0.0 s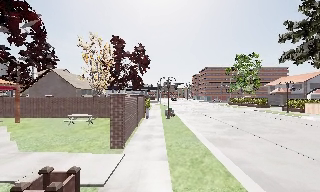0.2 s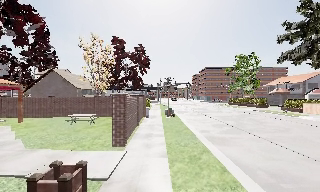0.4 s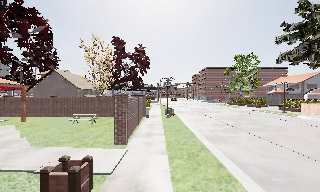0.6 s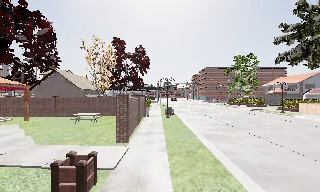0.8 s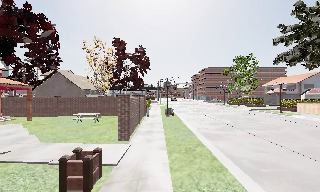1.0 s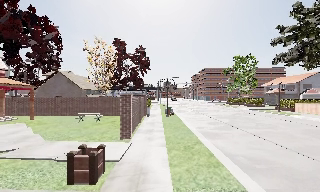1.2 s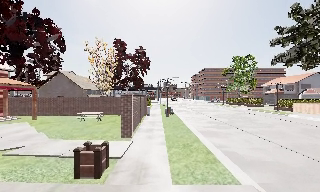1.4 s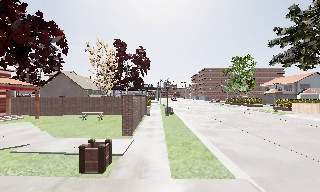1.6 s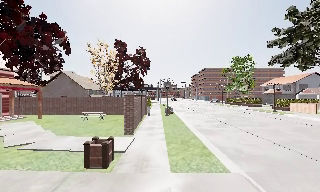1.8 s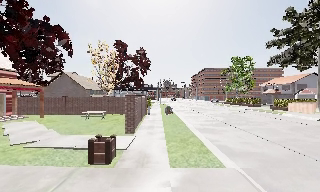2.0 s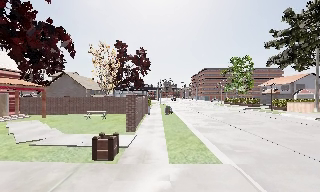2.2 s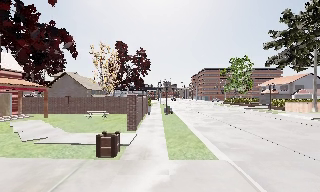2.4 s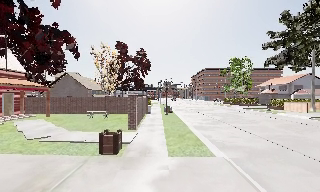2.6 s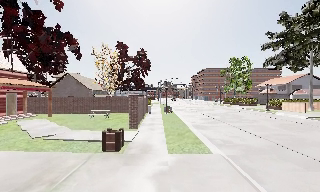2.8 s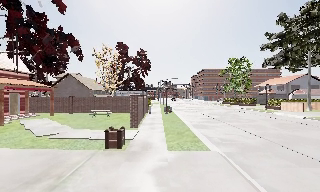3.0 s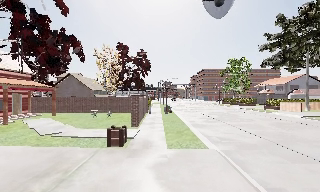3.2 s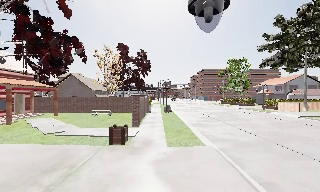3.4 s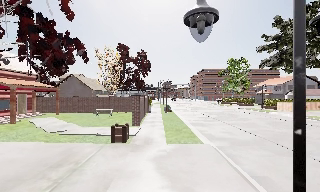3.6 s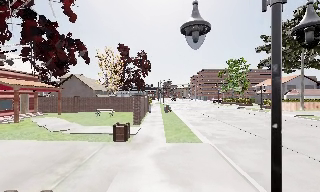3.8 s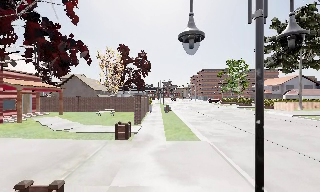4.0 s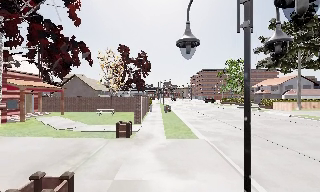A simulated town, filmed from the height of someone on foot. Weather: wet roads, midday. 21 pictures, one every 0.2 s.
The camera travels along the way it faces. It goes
backward.
0.0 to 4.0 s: The camera travels backward, about 7 m, so what stands in front gets smaller.
The film runs backward here.
